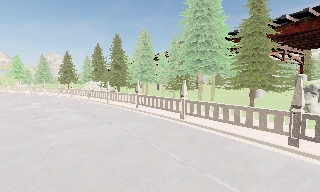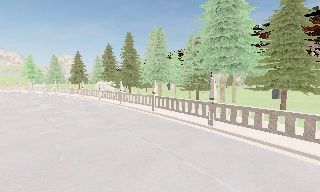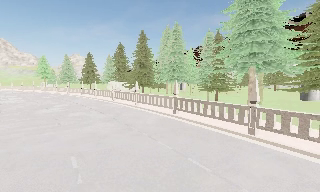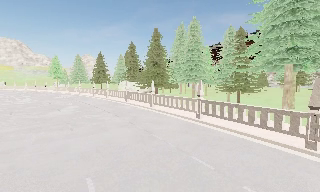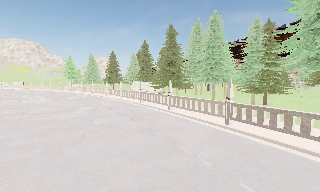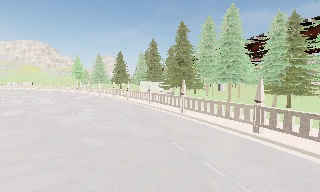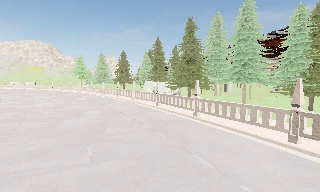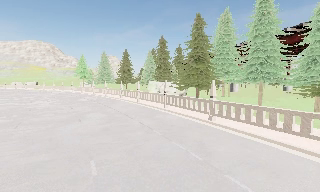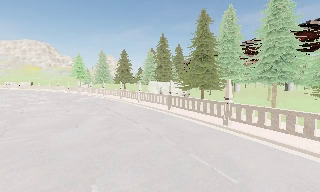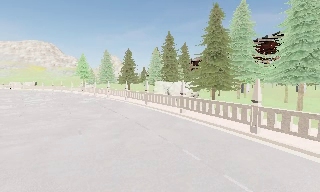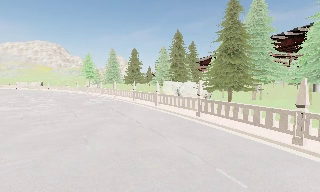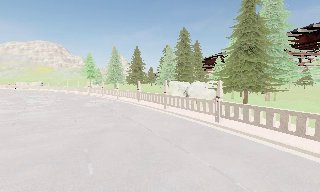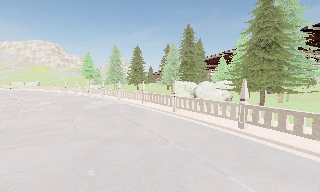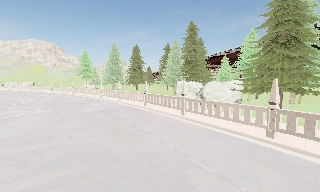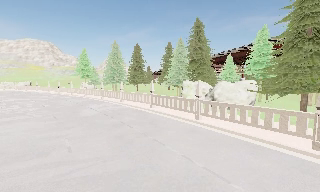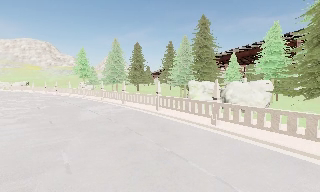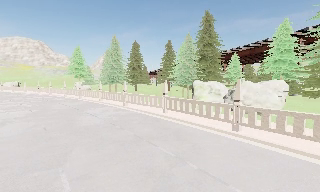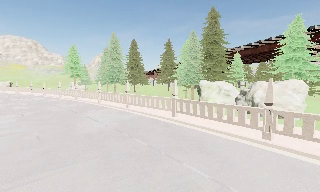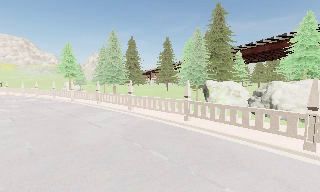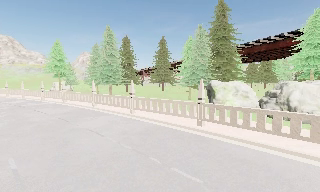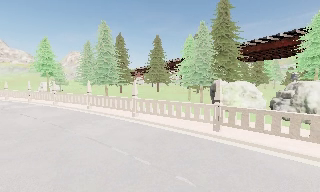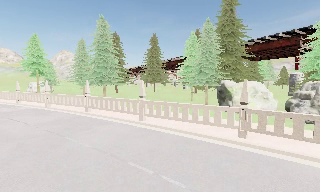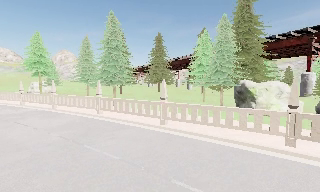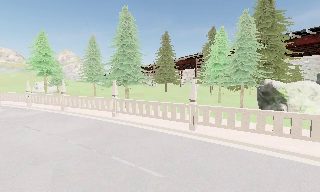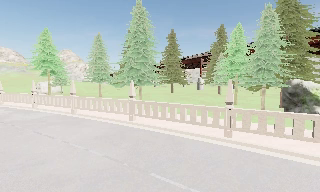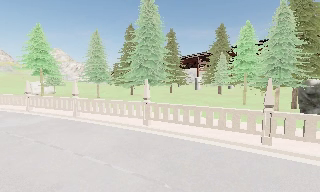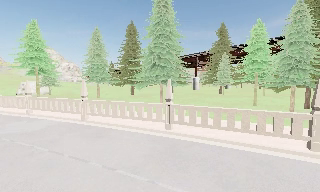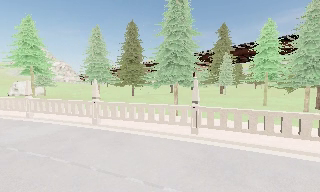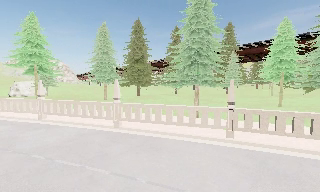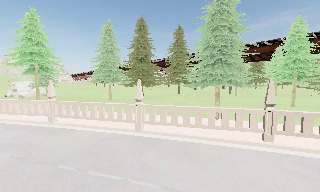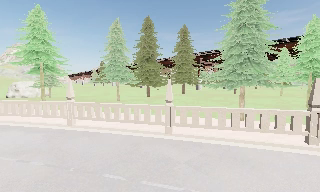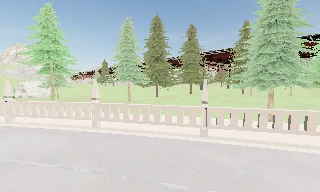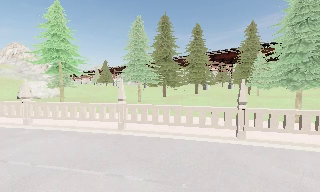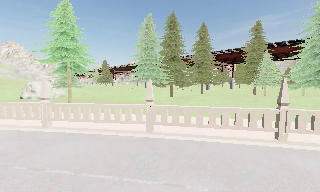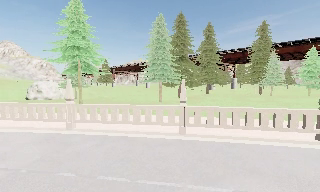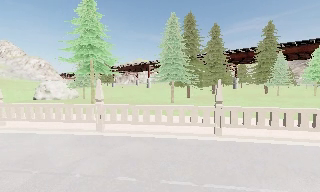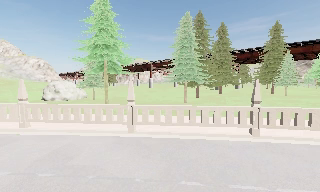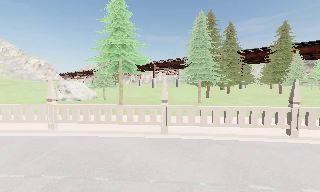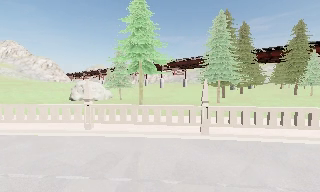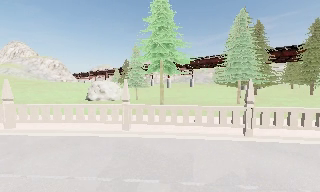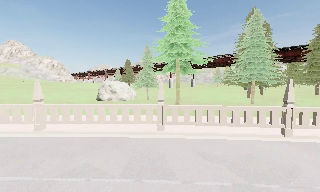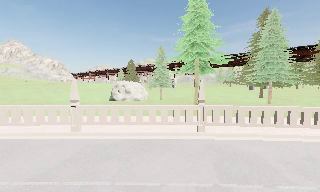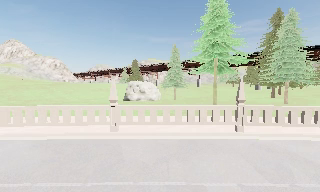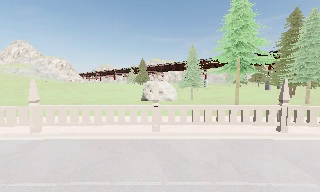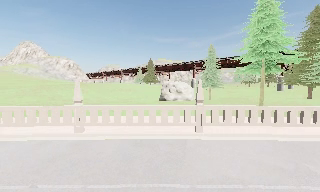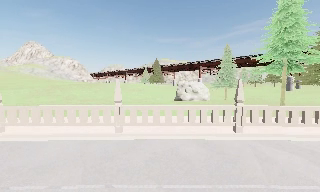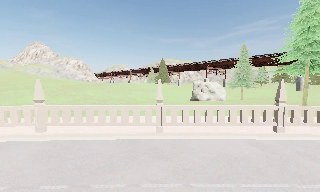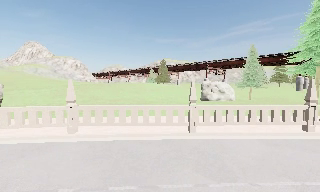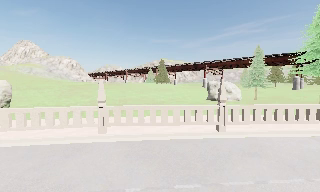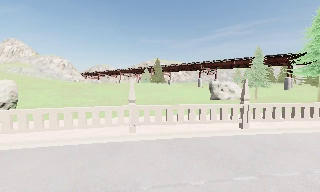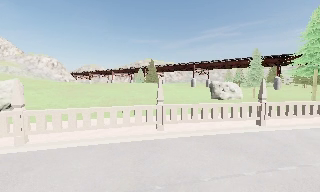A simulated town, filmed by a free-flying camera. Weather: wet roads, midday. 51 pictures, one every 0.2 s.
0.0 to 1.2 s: The camera pans to its left, which is counterclockwise from overhead, by about 15 degrees. It travels forward and to its left, about 10 m, so what stands in front looms larger.
1.2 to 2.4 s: The camera travels forward and to its left, about 10 m, so what stands in front looms larger.
2.4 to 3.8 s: The camera pans to its right, which is clockwise from overhead, by about 10 degrees. It travels forward and to its left, about 12 m, so what stands in front looms larger.
3.8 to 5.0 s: The camera travels to its left and forward, about 11 m, so close, fixed things drift to the right.
5.0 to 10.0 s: The camera pans to its right, which is clockwise from overhead, by about 20 degrees. It travels to its left, about 50 m, so close, fixed things drift to the right.
The film runs forward here.
